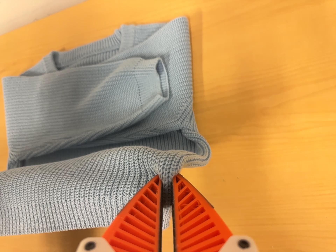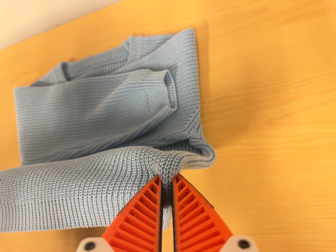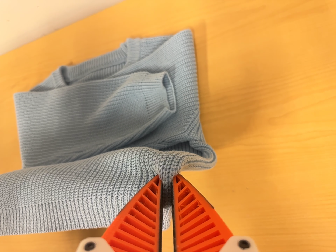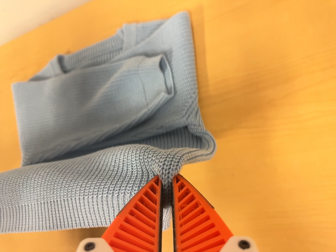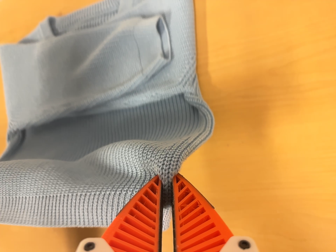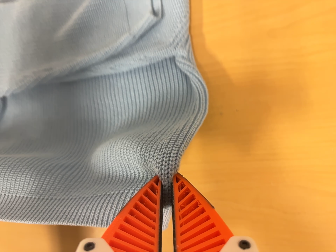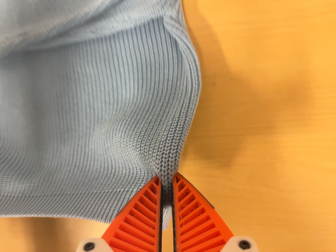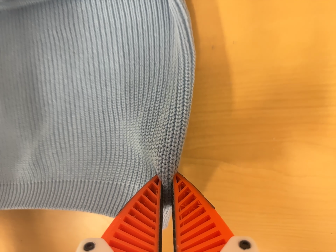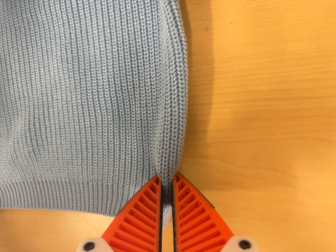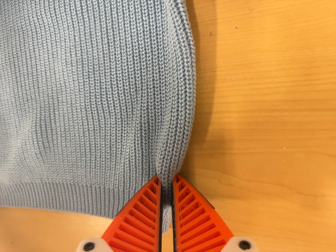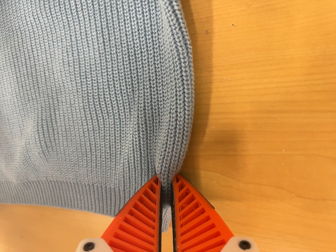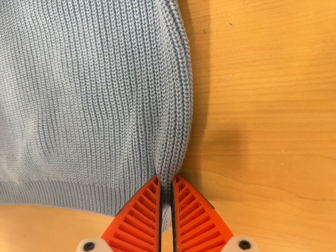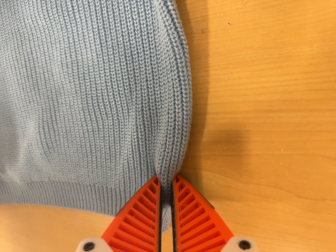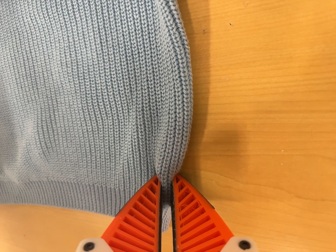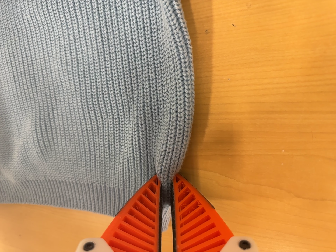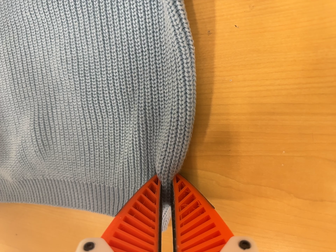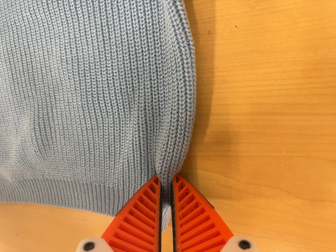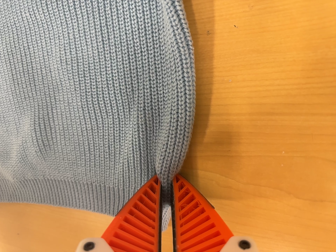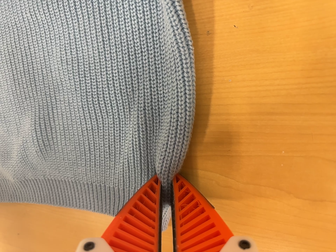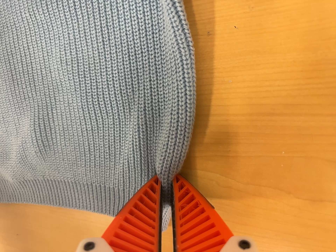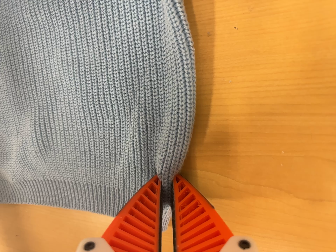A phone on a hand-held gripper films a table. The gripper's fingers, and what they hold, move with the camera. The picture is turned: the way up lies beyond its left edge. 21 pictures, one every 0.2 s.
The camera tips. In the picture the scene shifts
upward.
The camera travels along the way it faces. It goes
forward.
0.0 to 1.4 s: The camera travels forward and toward the bottom of its view, about 12 cm, so what stands in front looms larger. Its aim tips toward the bottom of its view by about 15 degrees, and the scene shifts upward.
1.4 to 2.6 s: The camera travels forward, about 6 cm, so what stands in front looms larger.
2.6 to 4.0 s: The camera travels to its left, about 6 cm, so close, fixed things drift to the right.
The film runs backward here.
